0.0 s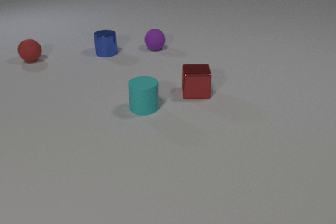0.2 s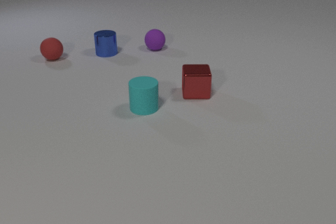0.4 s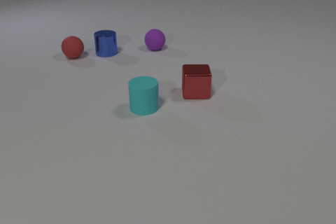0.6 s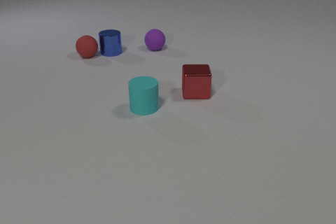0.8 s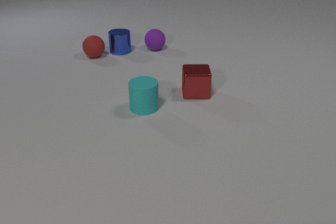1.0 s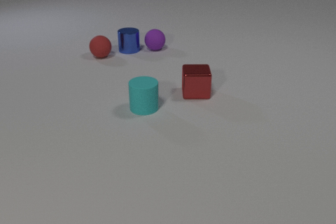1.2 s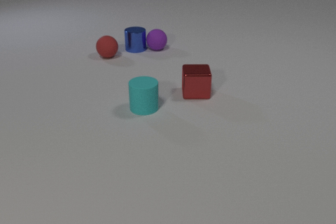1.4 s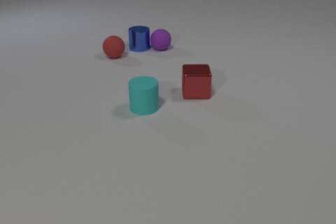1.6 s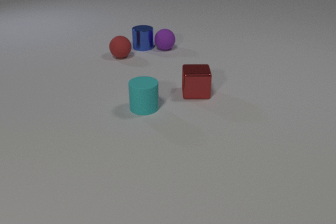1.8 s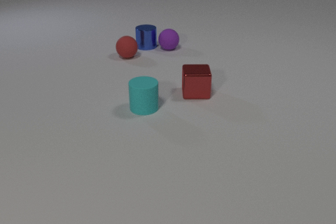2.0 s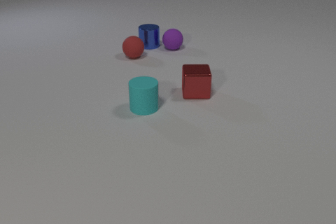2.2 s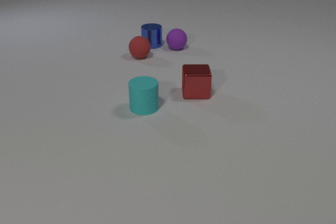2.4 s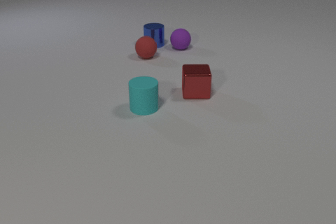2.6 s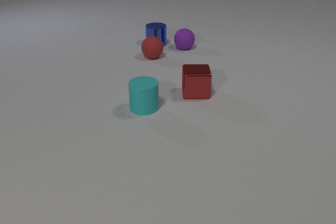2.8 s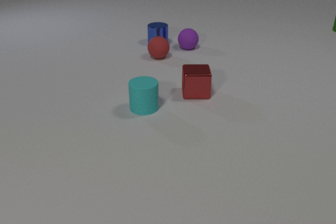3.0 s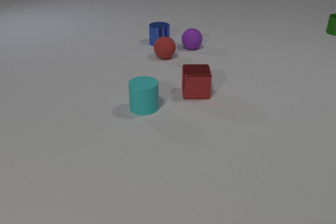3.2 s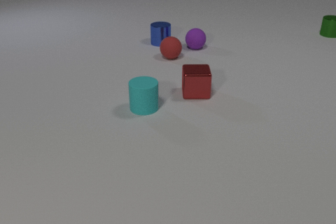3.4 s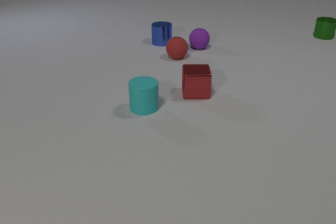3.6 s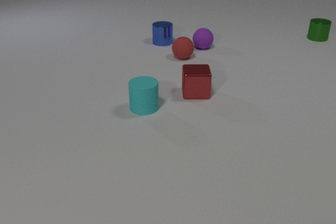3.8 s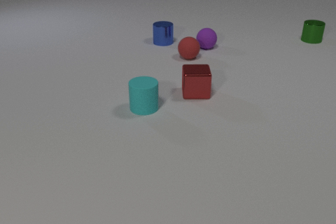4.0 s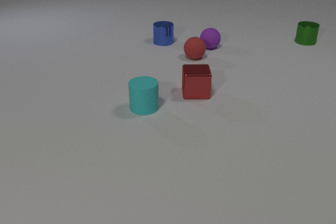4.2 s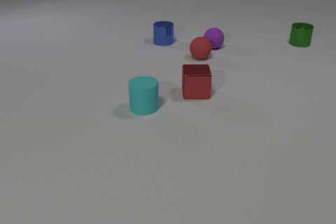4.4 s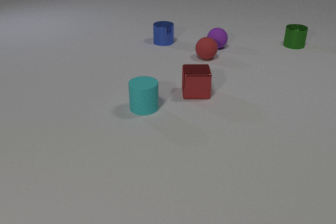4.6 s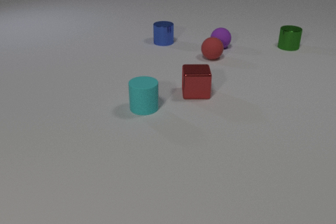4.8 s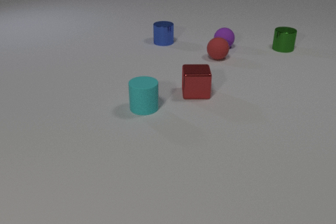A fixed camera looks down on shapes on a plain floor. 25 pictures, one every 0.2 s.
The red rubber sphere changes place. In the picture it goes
to the right.
The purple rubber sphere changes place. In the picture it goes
to the right.
0.0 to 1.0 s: The red rubber sphere rolls to the right. The blue metal cylinder slides to the right. The red rubber sphere and the blue metal cylinder collide.
1.0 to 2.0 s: The red rubber sphere rolls to the right. The blue metal cylinder slides to the right and away from the camera. The purple rubber sphere rolls to the right. The blue metal cylinder and the purple rubber sphere collide.
2.0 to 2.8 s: The red rubber sphere rolls to the right. The blue metal cylinder slides to the right and away from the camera. The green metal cylinder comes in at the right edge. The purple rubber sphere rolls to the right.
2.8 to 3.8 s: The red rubber sphere rolls to the right. The blue metal cylinder slides to the right. The green metal cylinder slides toward the camera and to the left. The purple rubber sphere rolls to the right.
3.8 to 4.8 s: The red rubber sphere rolls to the right. The green metal cylinder slides toward the camera and to the left. The purple rubber sphere rolls to the right.
What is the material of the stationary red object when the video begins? metal.
What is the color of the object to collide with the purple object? blue.
Are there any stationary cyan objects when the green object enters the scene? yes.
